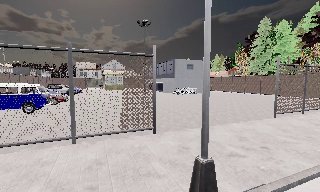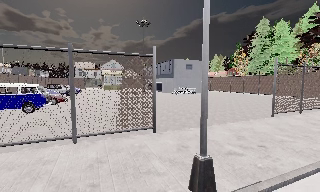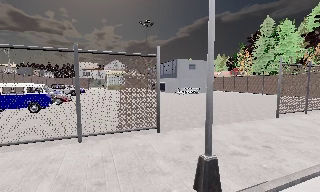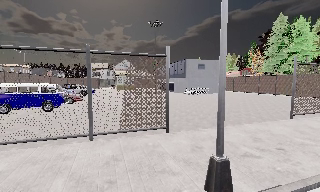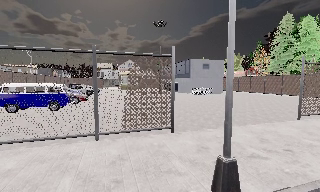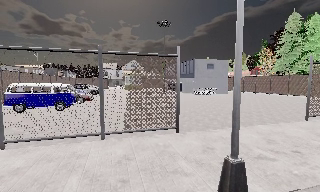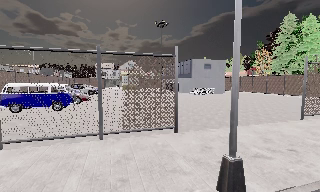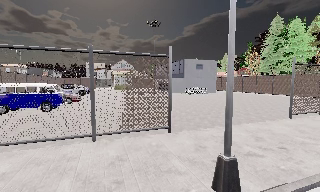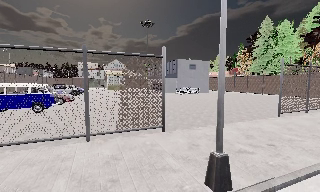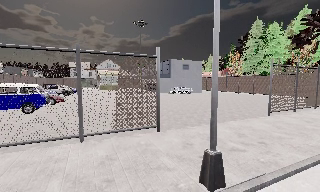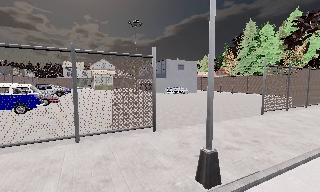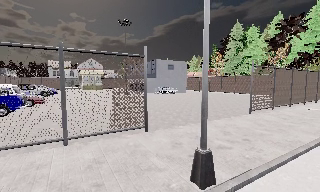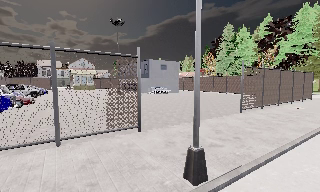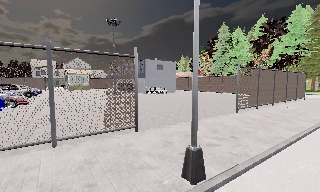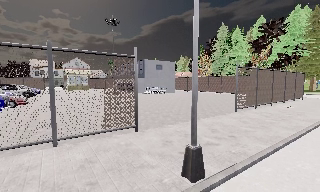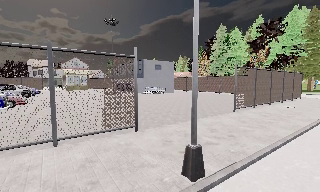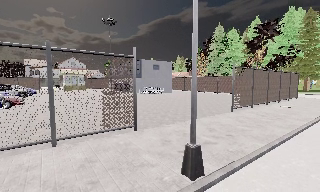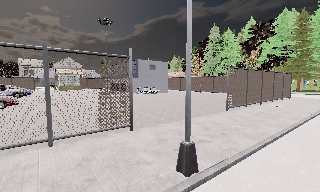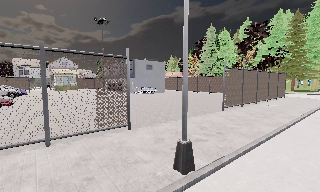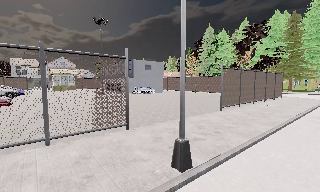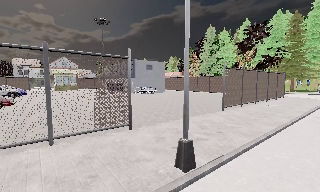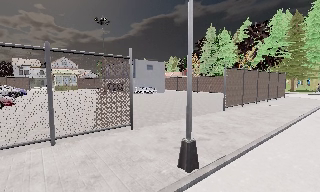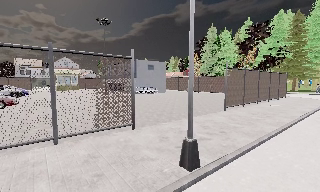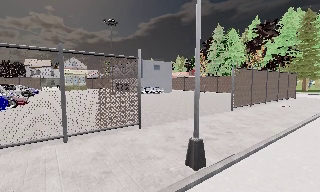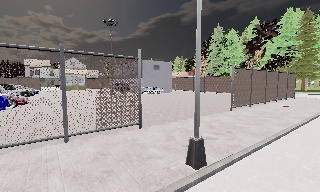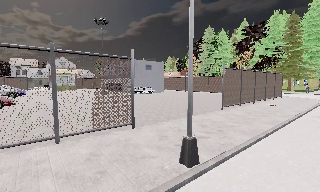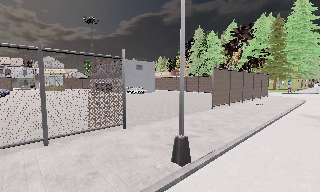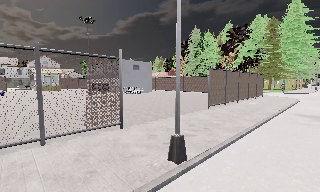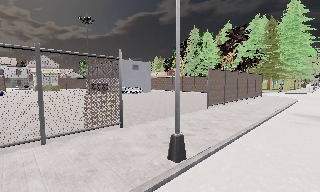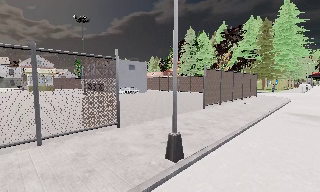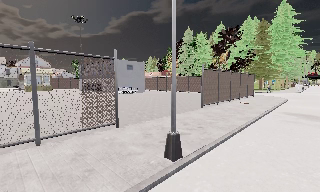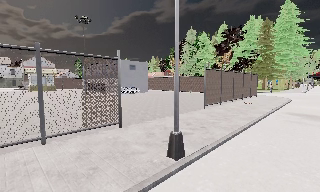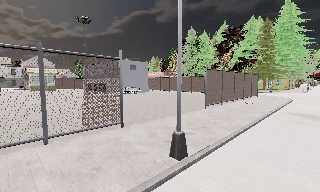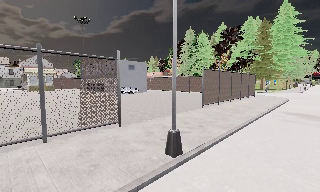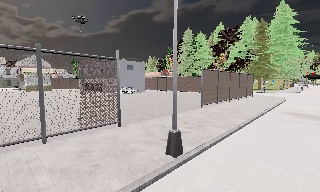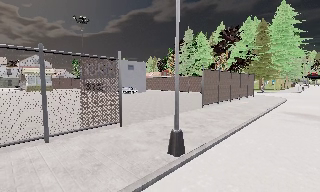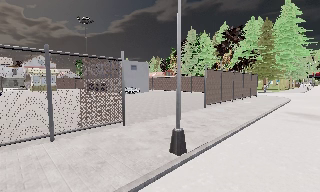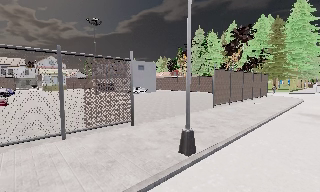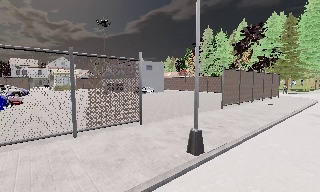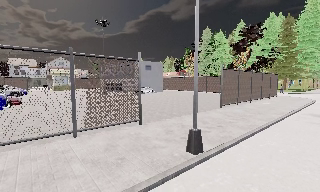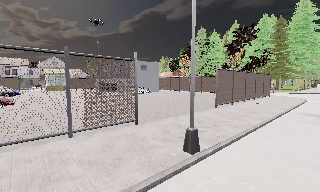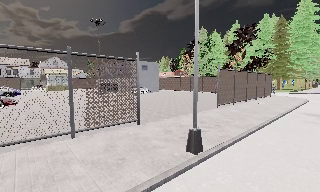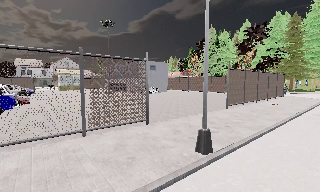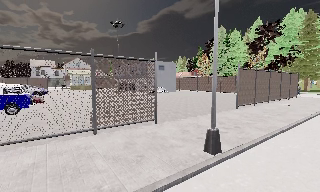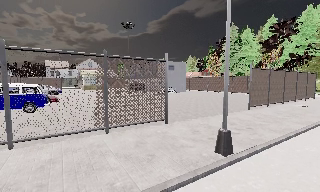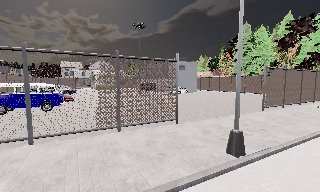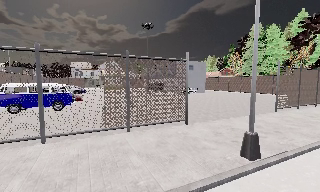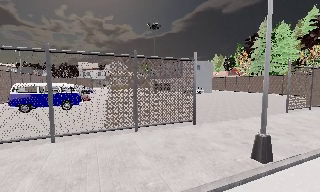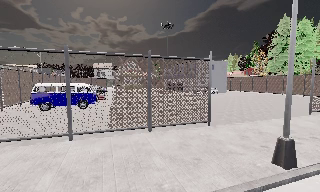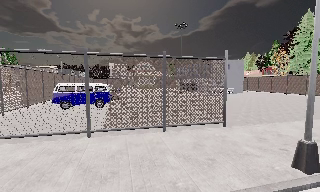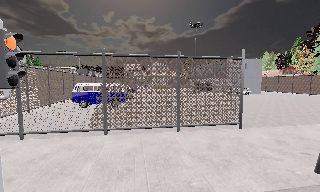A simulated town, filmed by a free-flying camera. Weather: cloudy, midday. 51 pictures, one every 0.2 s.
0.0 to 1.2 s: The camera shifts only a little, or ends up much as it began.
1.2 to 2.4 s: The scene slides to the left, as the camera pans about 15 degrees to its right.
2.4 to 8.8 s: The camera travels backward and to its left, about 1.5 m, so what stands in front gets smaller.
8.8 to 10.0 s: The scene slides to the right, as the camera pans about 25 degrees to its left.
The film runs forward here.
